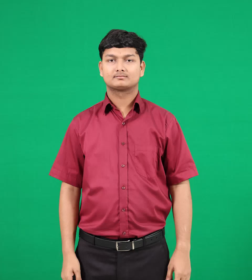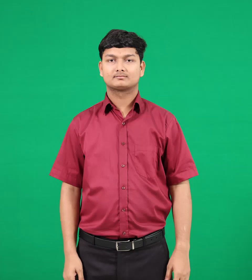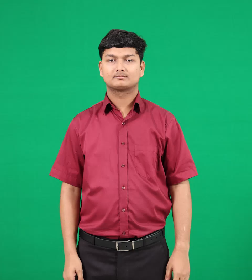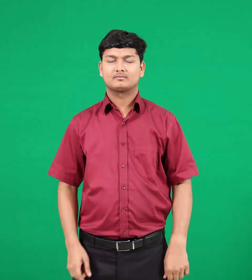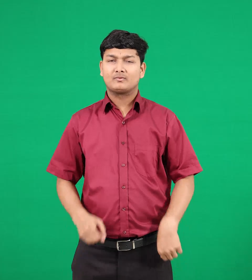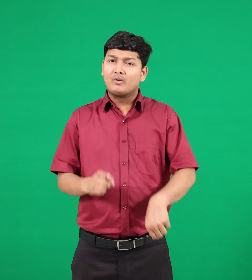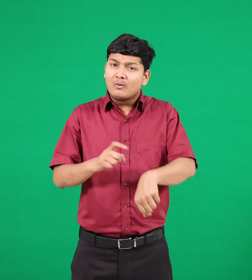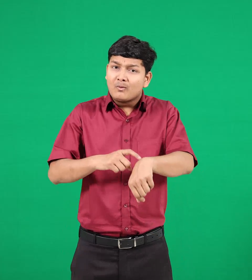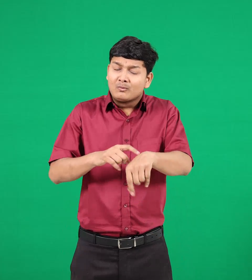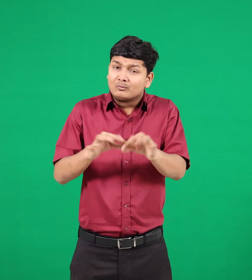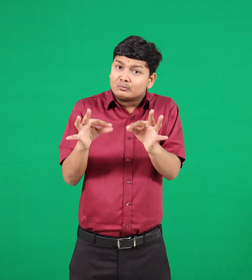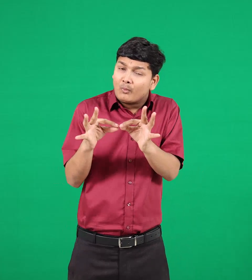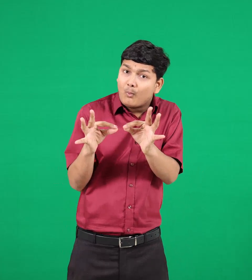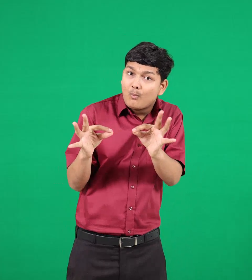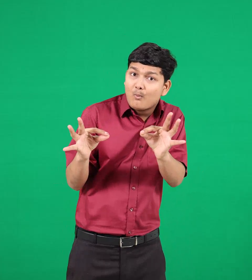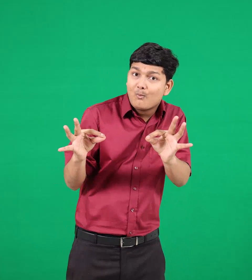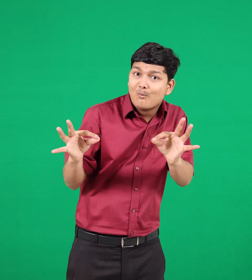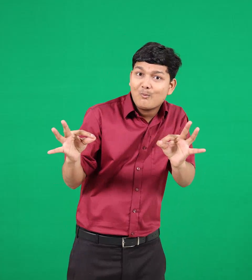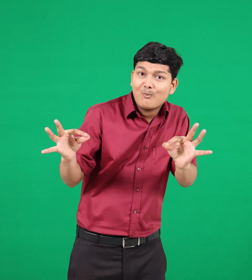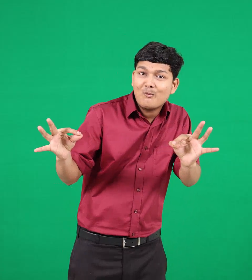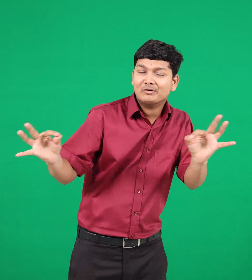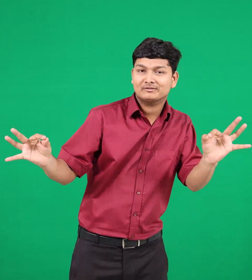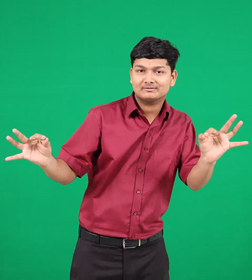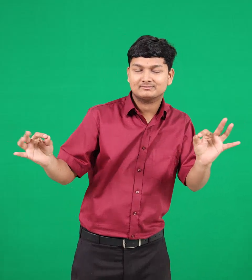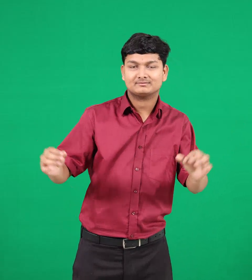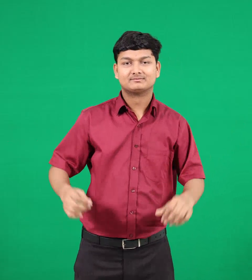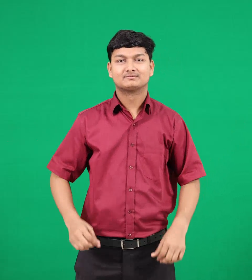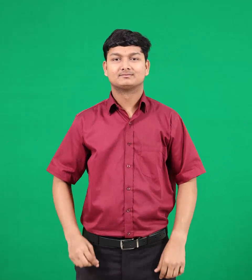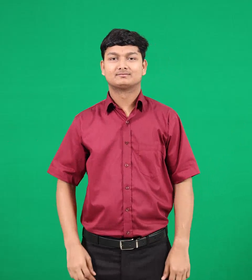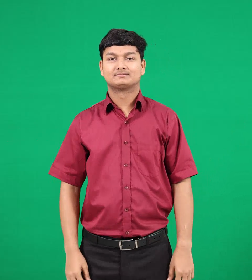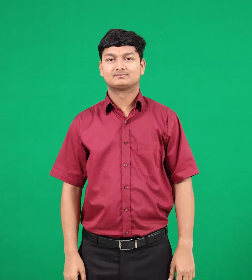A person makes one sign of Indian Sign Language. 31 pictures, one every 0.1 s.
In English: long time
